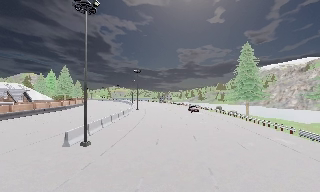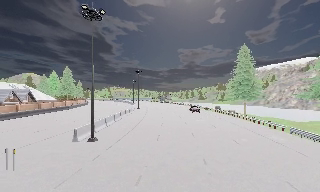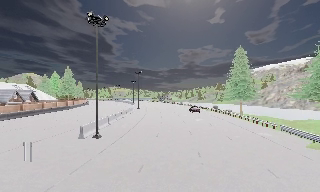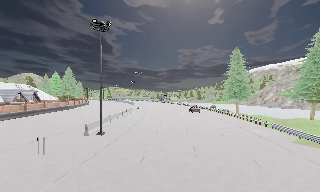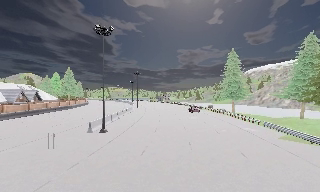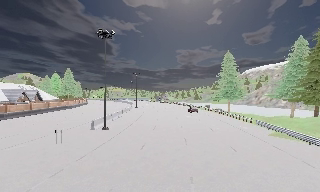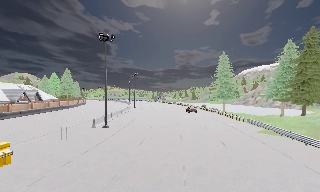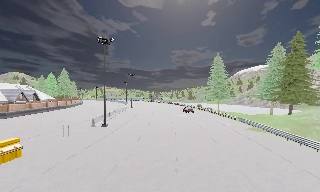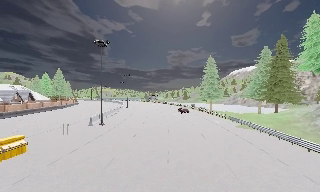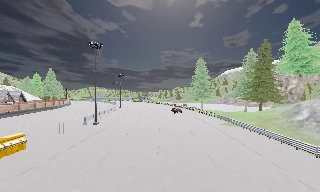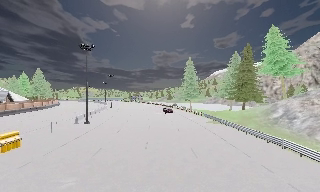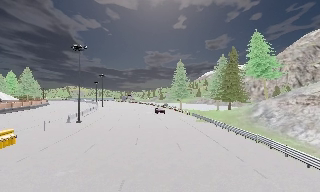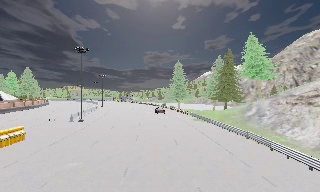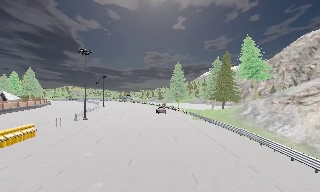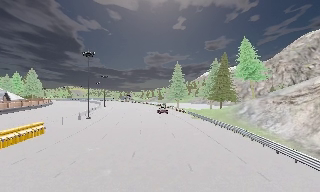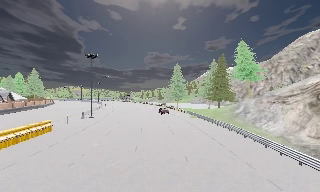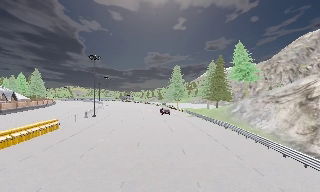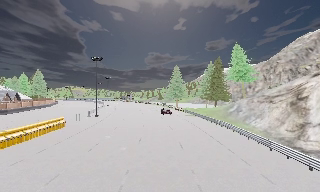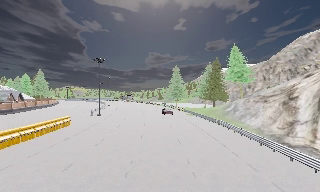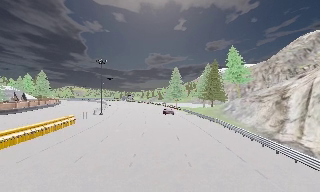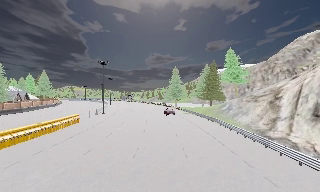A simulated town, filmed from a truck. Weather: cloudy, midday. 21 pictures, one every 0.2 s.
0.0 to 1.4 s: The camera travels backward, about 9 m, so what stands in front gets smaller.
1.4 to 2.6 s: The scene slides to the left, as the camera pans about 10 degrees to its right. It travels backward, about 7 m, so what stands in front gets smaller.
2.6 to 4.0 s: The camera travels backward, about 9 m, so what stands in front gets smaller.
The film runs backward here.
